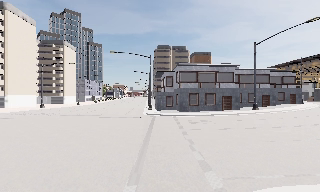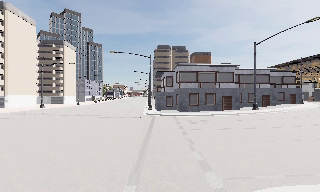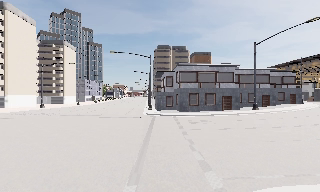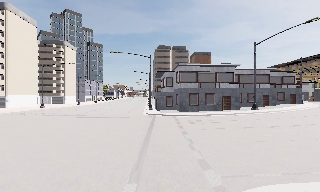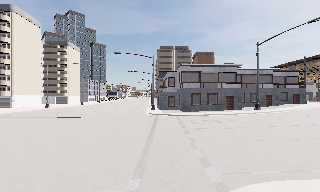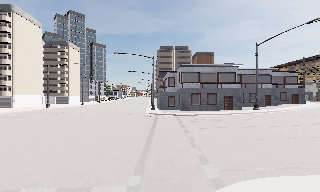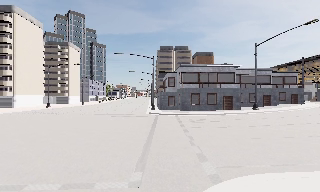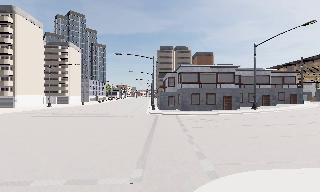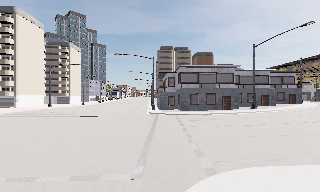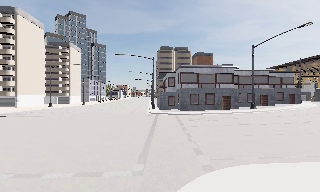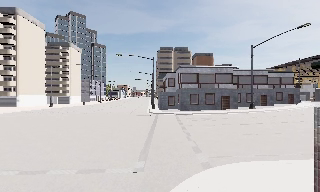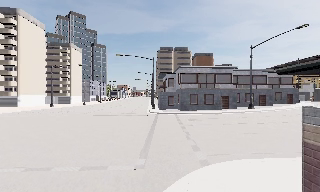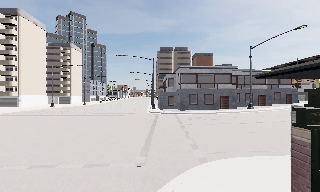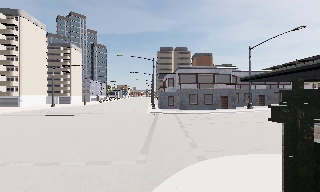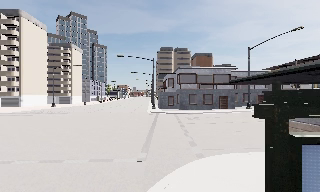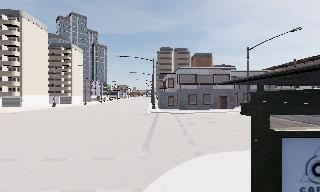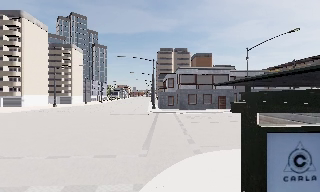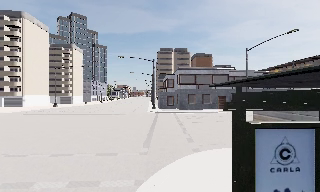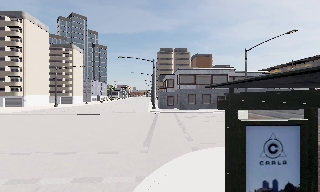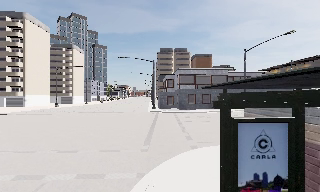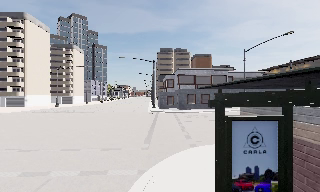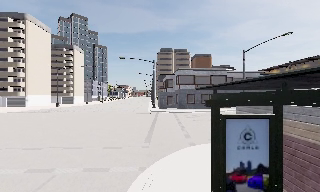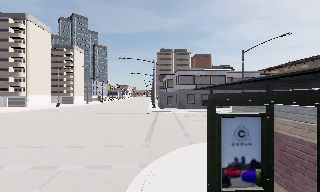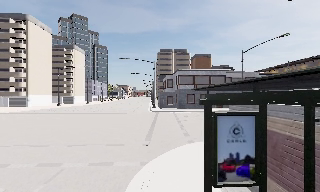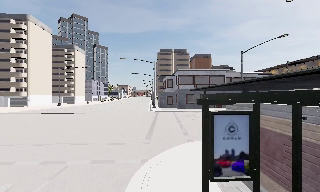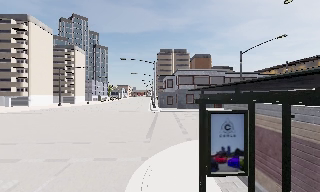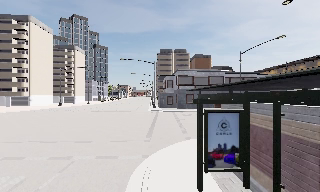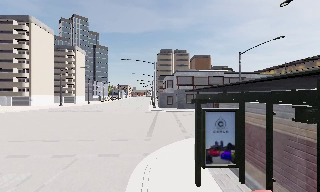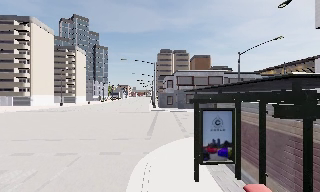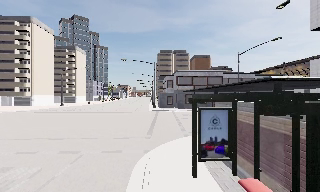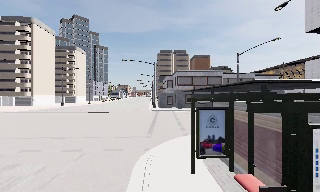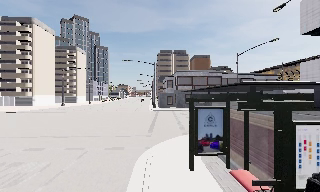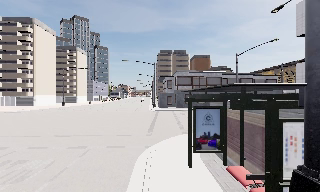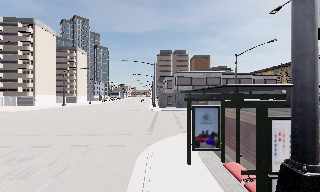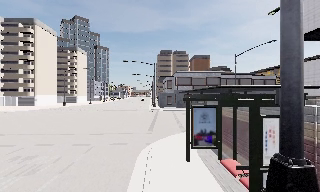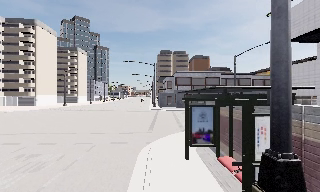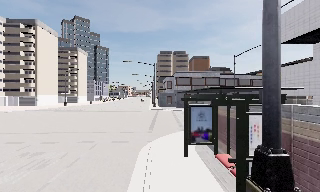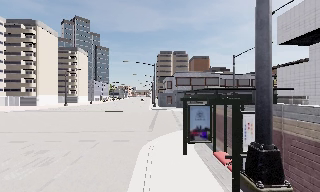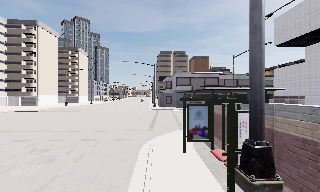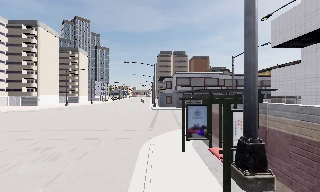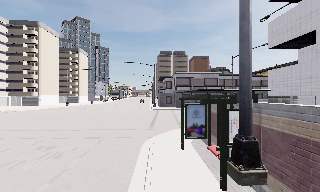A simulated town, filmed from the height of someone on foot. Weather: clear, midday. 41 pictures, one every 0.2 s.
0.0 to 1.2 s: The camera travels backward, about 1 m, so what stands in front gets smaller. It gains speed.
1.2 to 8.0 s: The camera travels backward, about 8 m, so what stands in front gets smaller.
The film runs backward here.
